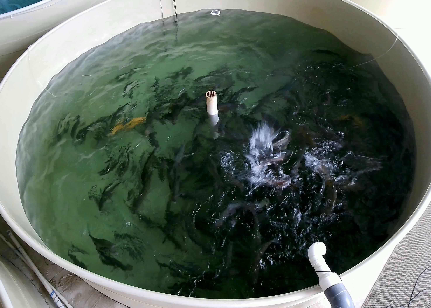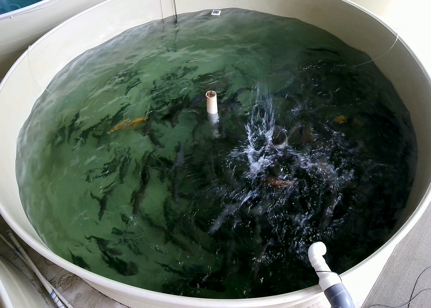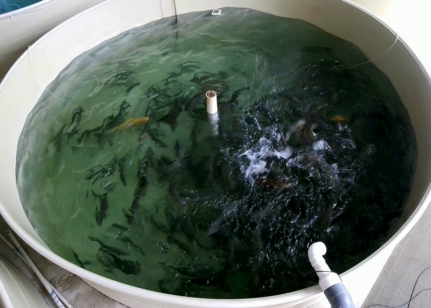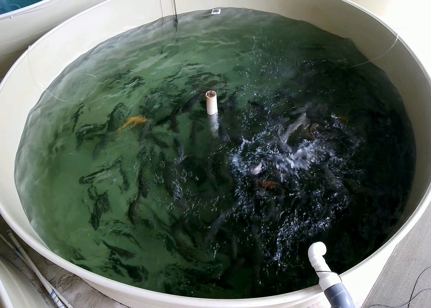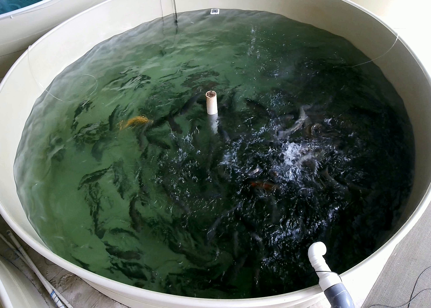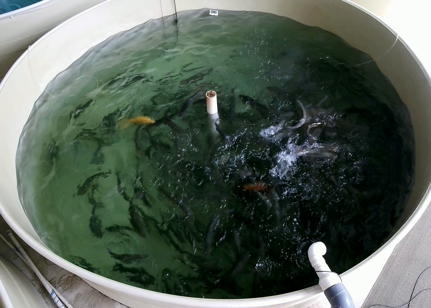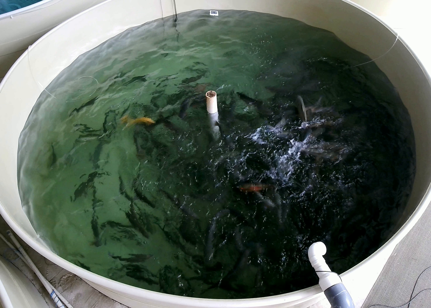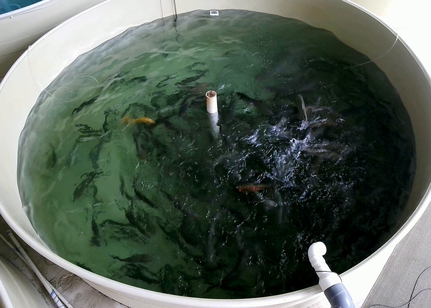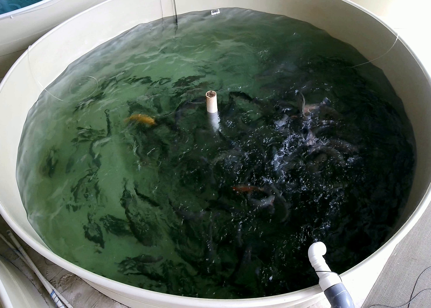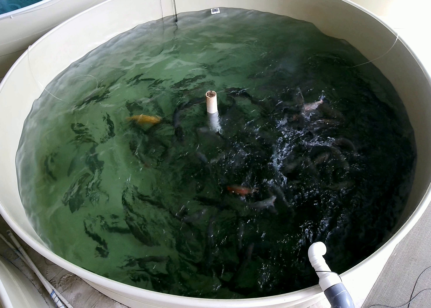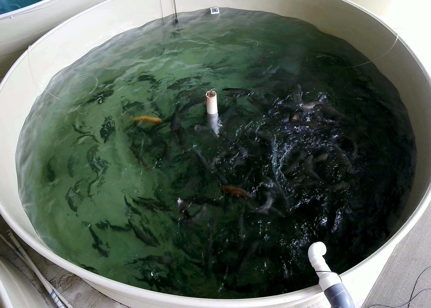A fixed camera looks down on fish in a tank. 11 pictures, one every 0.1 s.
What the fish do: Strong feeding.
